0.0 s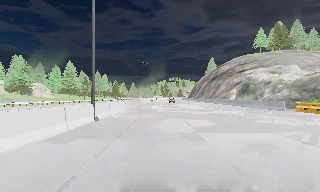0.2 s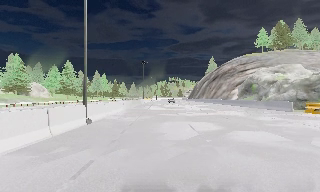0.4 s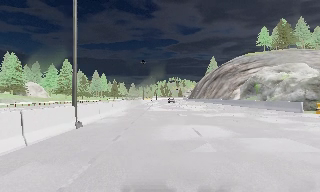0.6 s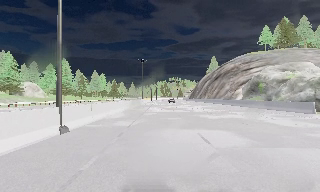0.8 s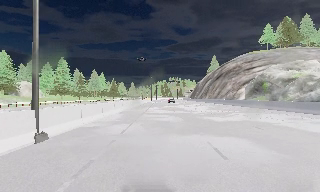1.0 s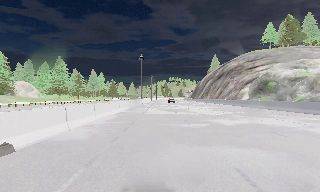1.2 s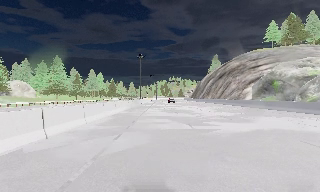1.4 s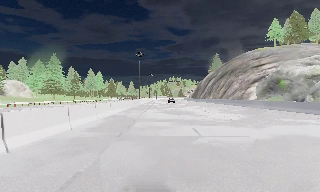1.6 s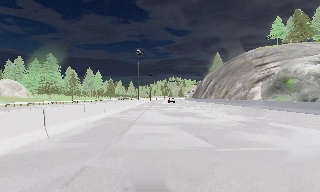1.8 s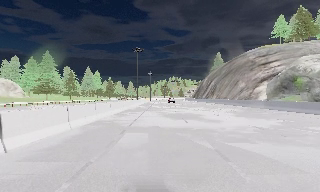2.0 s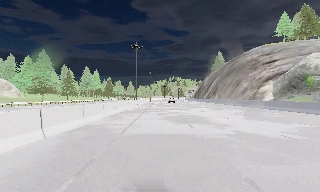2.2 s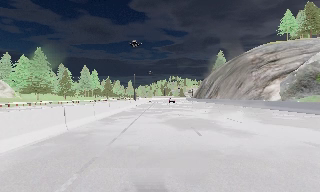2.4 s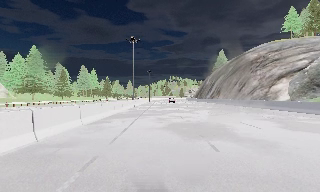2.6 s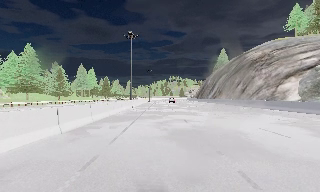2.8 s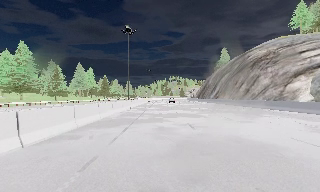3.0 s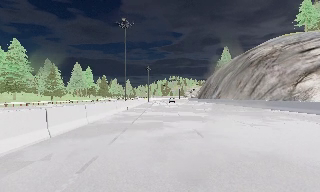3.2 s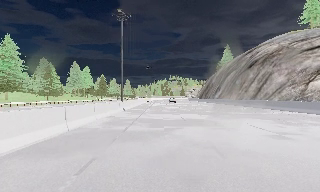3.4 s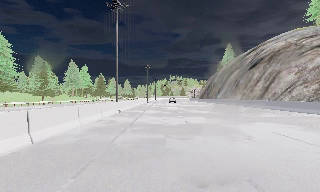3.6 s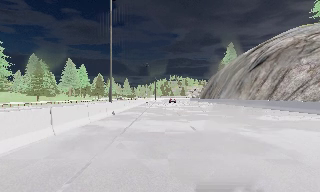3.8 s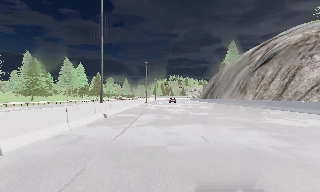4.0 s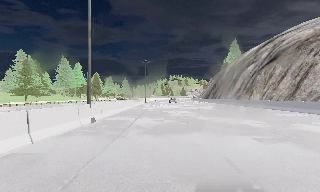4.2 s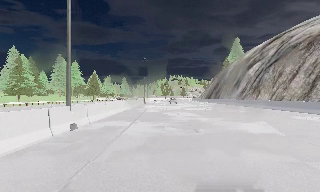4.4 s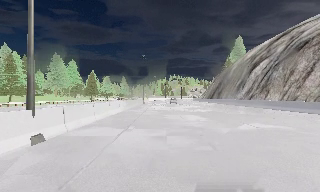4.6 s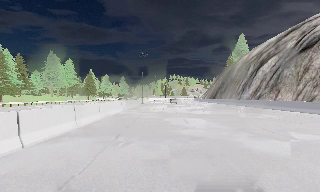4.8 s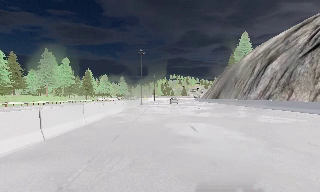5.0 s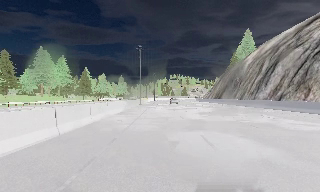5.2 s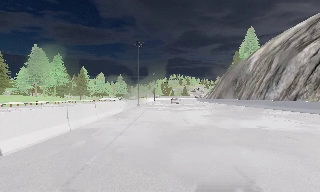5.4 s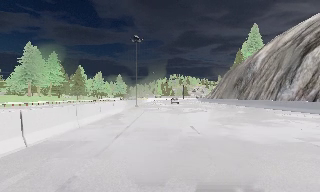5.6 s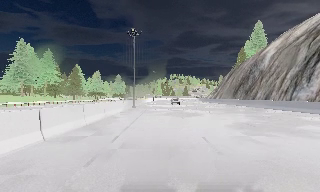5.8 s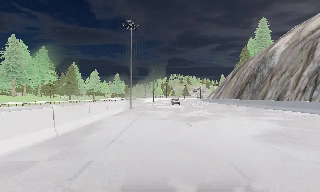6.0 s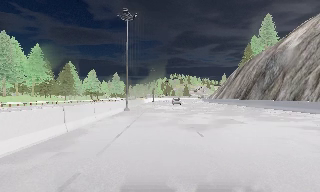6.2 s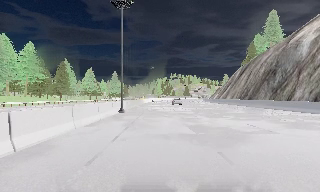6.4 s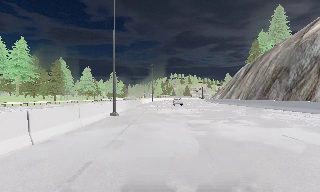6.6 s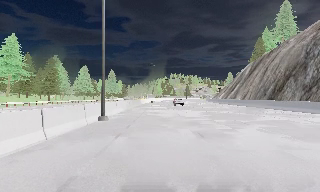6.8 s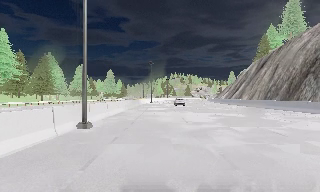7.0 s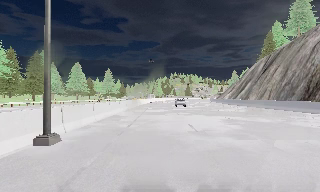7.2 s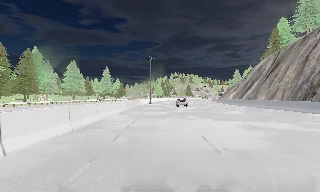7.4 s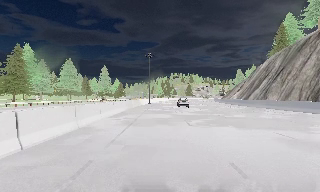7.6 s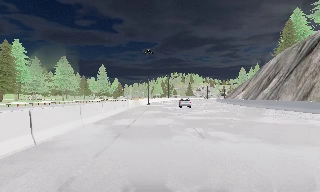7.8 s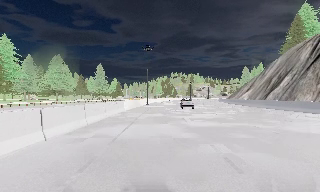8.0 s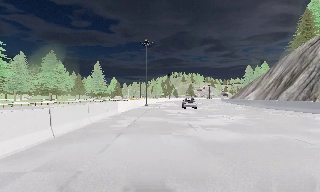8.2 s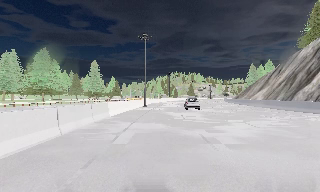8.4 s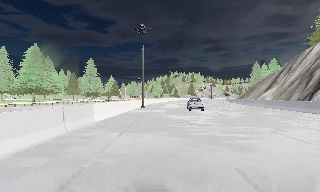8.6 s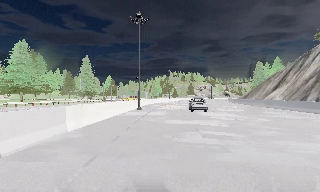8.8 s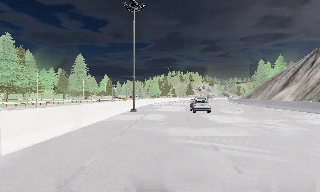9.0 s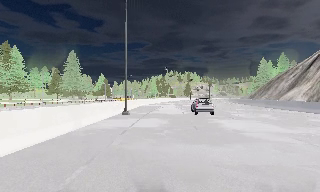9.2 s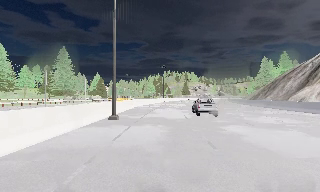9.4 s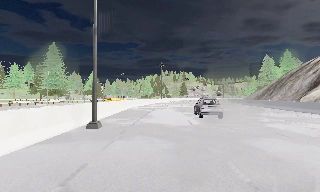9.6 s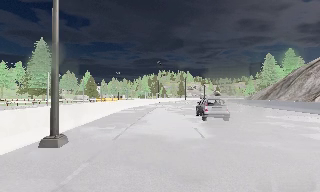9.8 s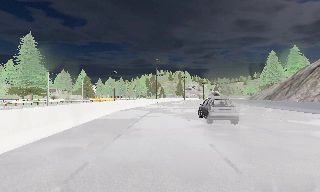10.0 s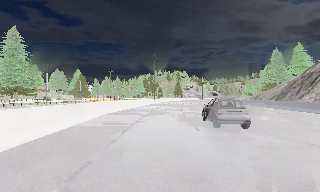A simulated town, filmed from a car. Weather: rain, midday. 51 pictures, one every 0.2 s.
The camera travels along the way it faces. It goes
forward.
0.0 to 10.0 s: The camera travels forward, about 120 m, so what stands in front looms larger. It gains speed.
The film runs forward here.
